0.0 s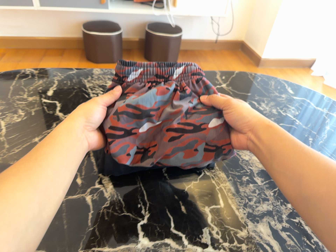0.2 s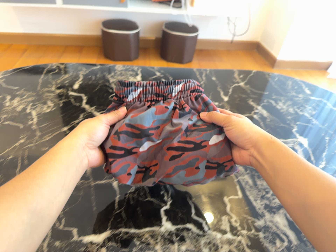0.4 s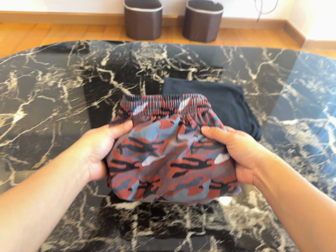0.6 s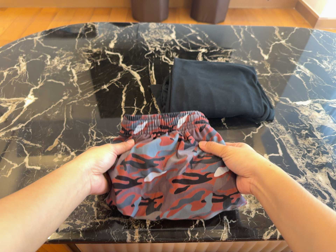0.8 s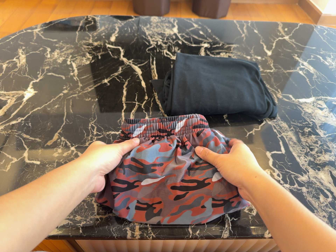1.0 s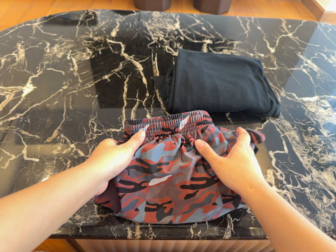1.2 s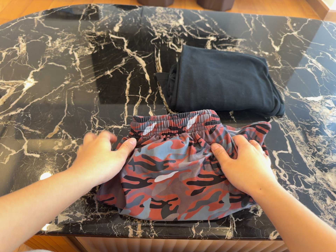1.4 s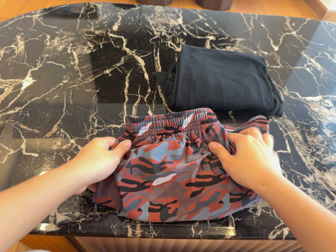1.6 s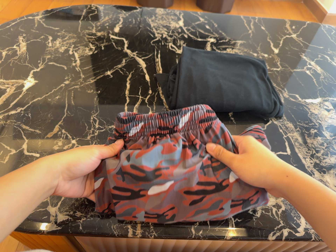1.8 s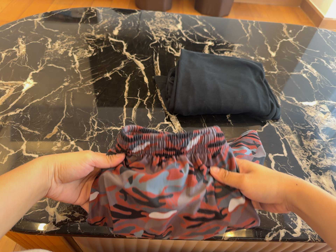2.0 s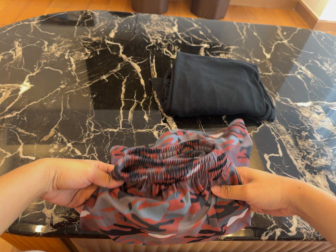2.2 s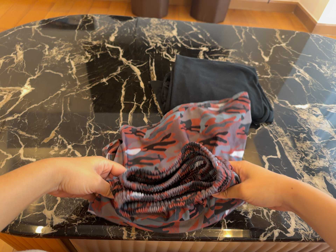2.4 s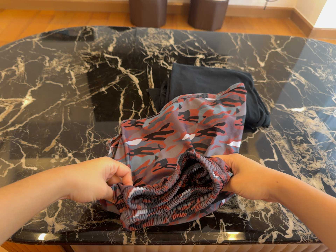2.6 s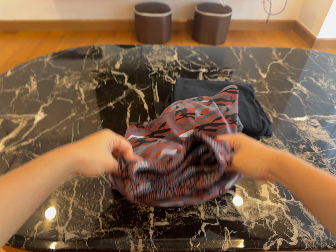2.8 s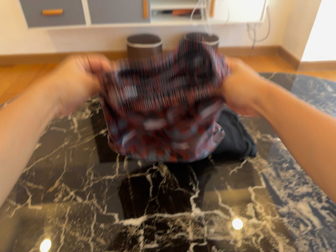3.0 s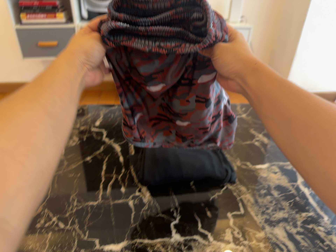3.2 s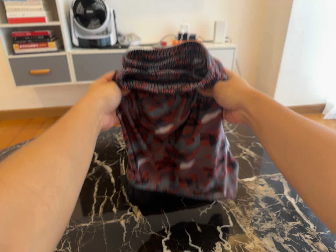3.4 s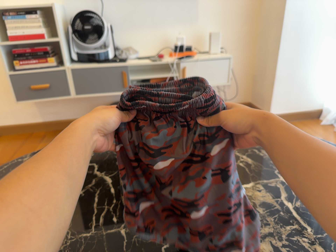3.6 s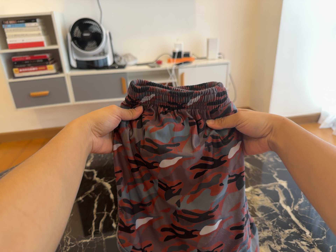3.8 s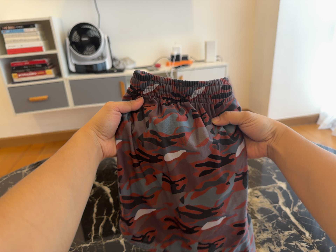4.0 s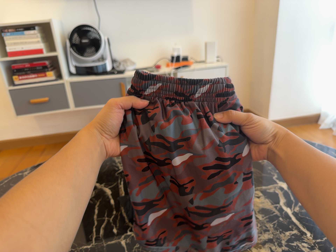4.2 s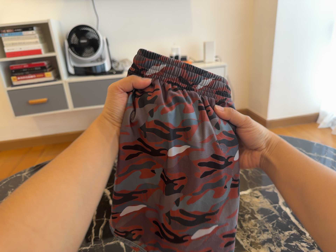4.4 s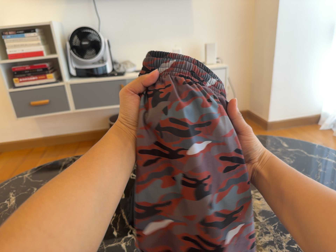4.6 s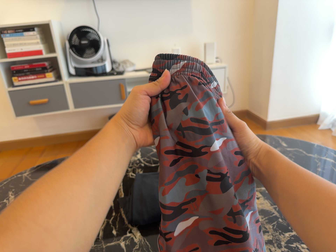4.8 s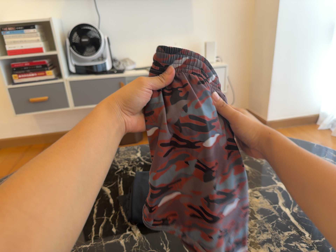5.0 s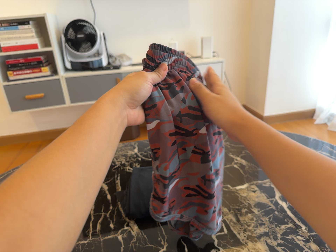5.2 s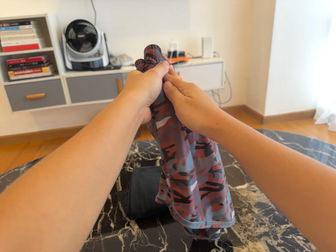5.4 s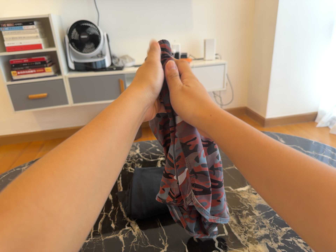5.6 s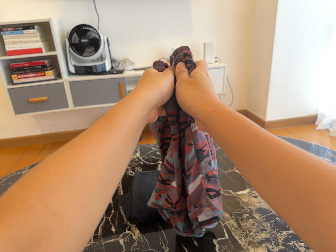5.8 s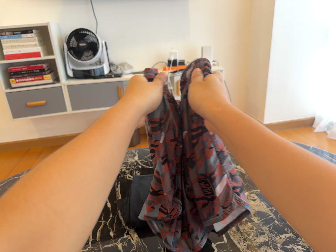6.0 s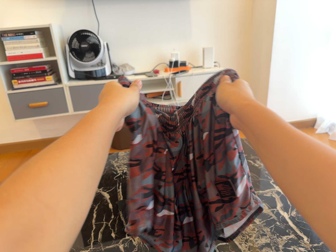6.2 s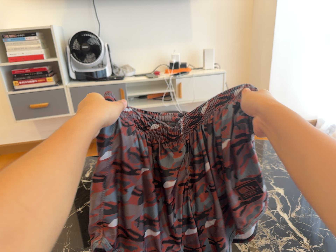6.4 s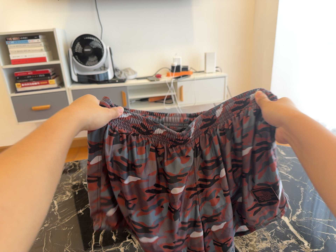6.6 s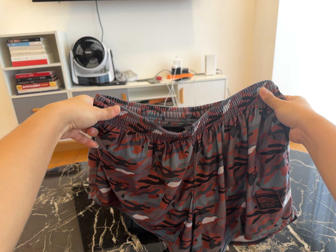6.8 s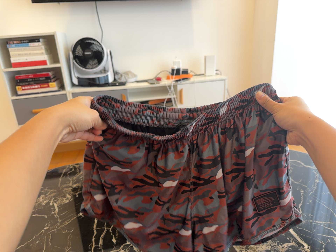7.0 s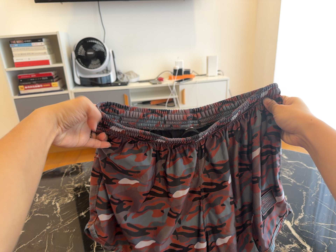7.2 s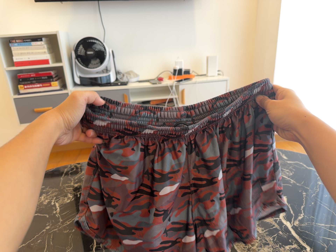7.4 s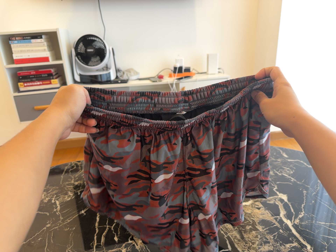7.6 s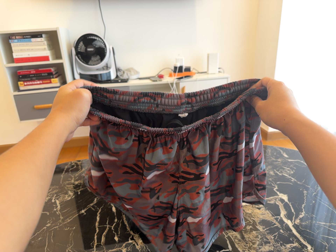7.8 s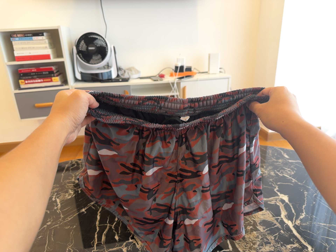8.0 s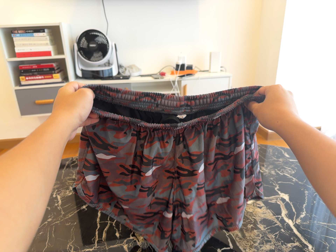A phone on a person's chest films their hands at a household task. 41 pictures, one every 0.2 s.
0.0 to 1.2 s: The camera travels to its left, about 8 cm, so close, fixed things drift to the right. Its aim tips toward the bottom of its view by about 10 degrees, and the scene shifts upward.
1.2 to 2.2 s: The camera shifts only a little, or ends up much as it began.
2.2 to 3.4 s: The camera travels backward and to its right, about 16 cm, so what stands in front gets smaller. Its aim tips toward the top of its view by about 25 degrees, and the scene shifts downward. It rolls about its line of sight by about 10 degrees, and the scene rotates counterclockwise.
3.4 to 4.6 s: The camera shifts only a little, or ends up much as it began.
4.6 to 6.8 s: The camera shifts only a little, or ends up much as it began.
6.8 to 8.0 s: The camera shifts only a little, or ends up much as it began.
The film runs backward here.
